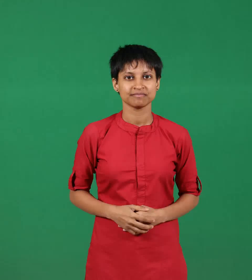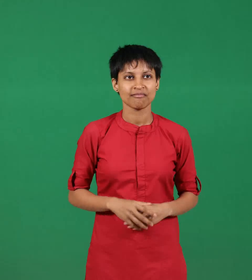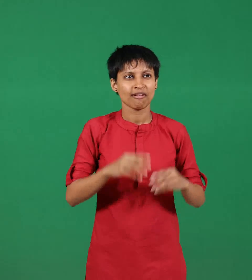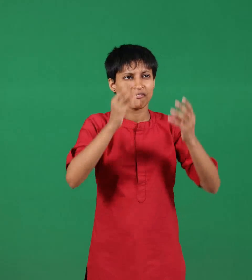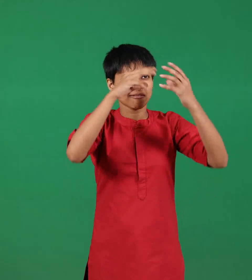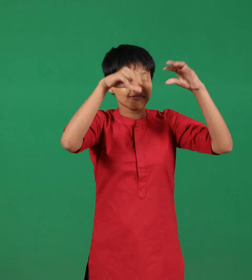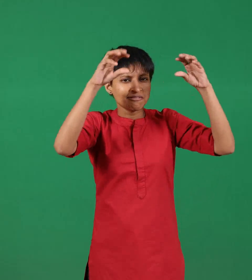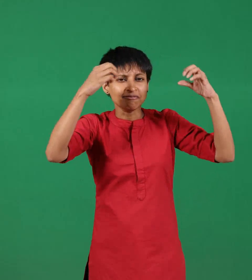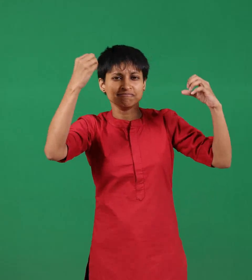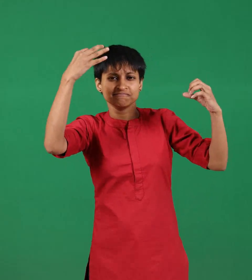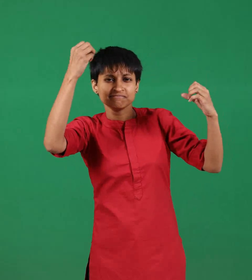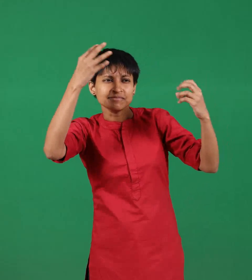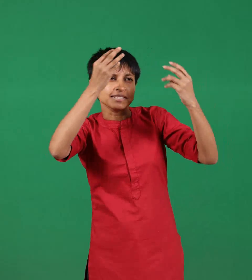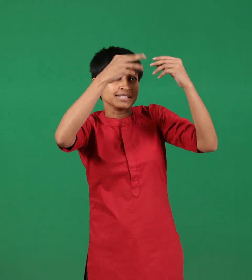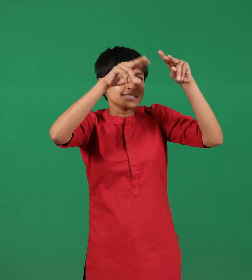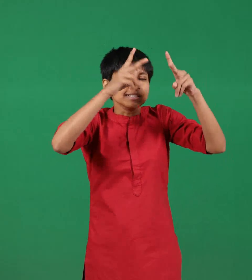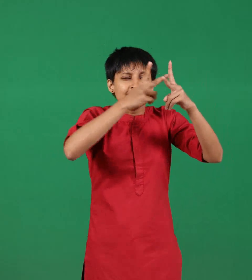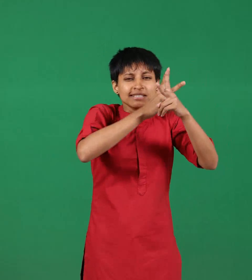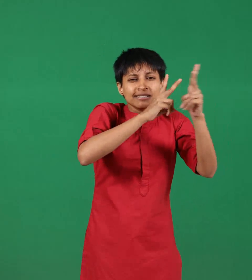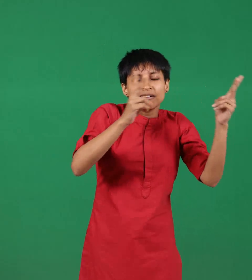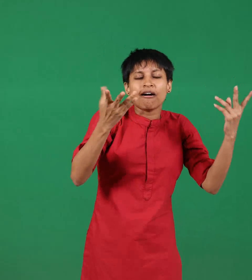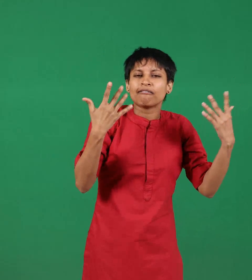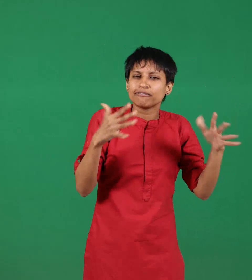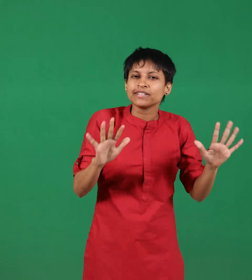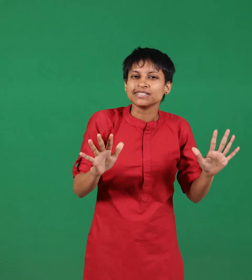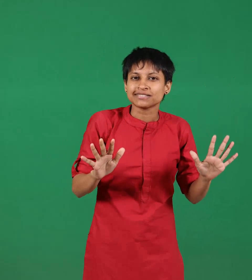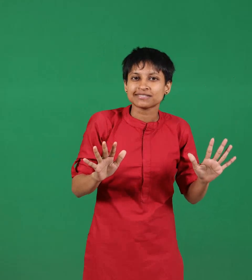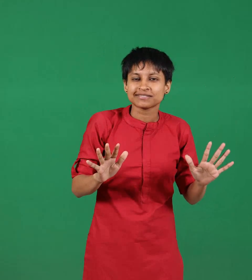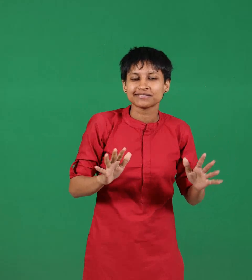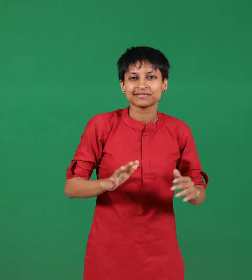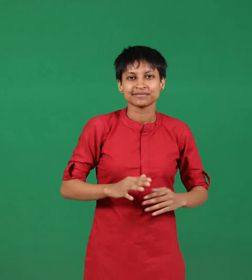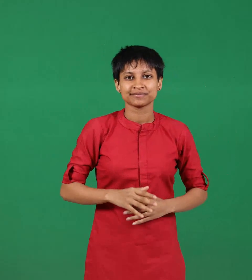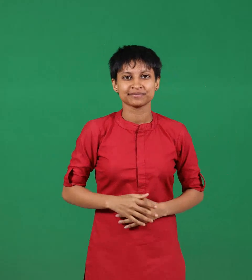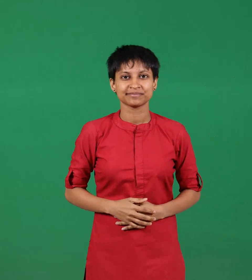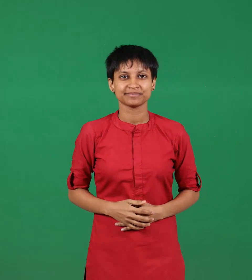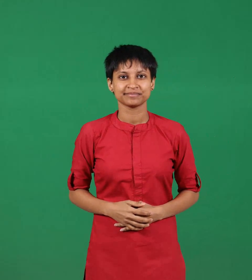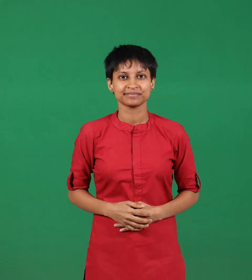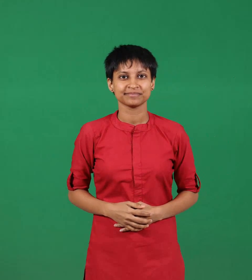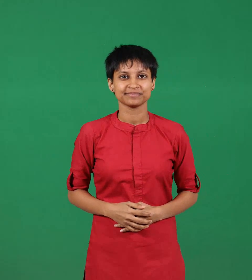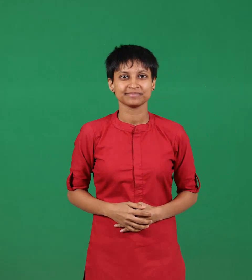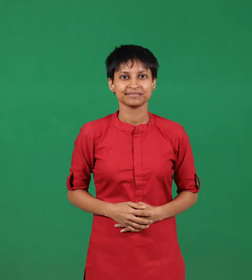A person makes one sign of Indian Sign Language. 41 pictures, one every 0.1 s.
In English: decorated
